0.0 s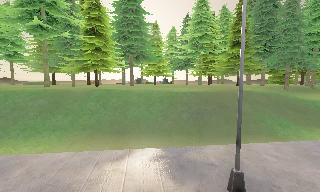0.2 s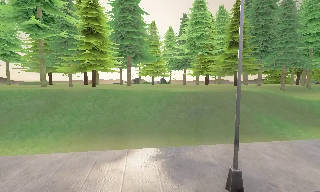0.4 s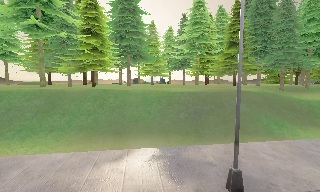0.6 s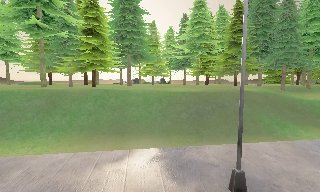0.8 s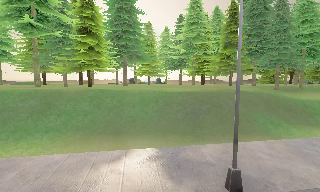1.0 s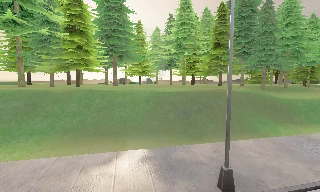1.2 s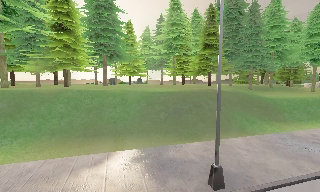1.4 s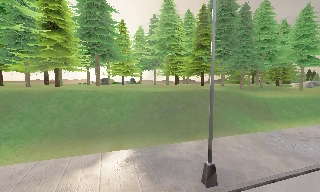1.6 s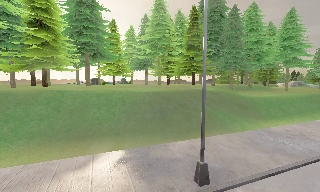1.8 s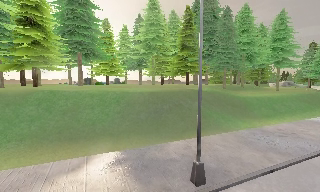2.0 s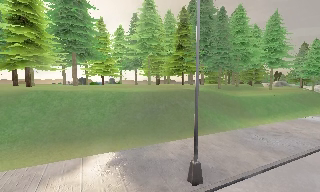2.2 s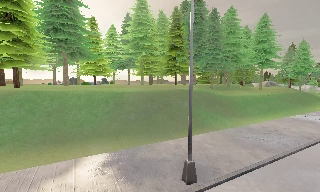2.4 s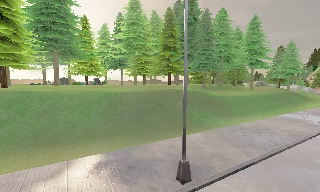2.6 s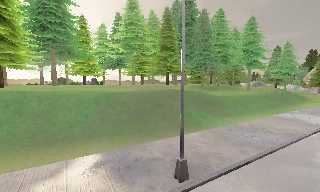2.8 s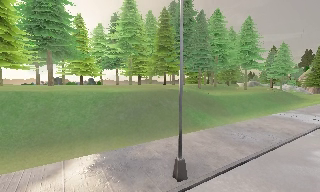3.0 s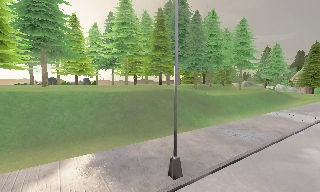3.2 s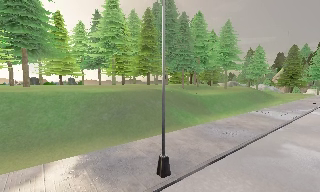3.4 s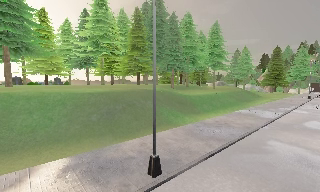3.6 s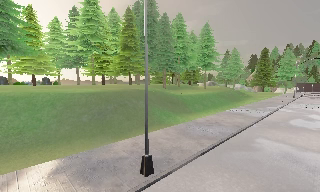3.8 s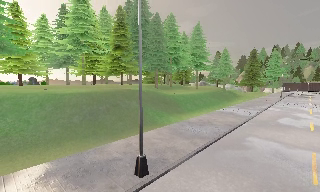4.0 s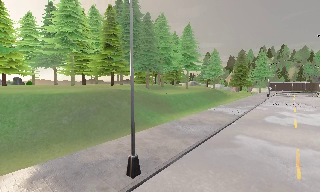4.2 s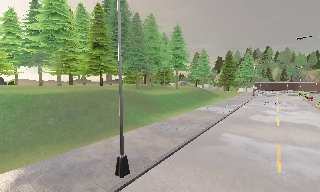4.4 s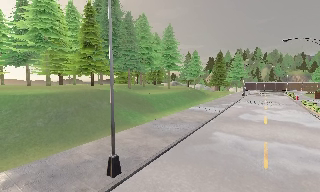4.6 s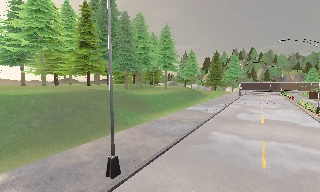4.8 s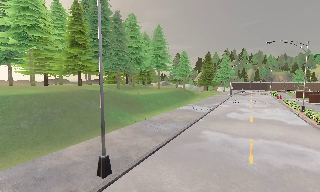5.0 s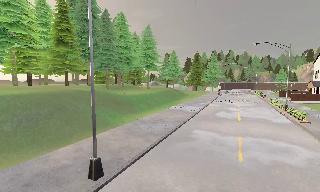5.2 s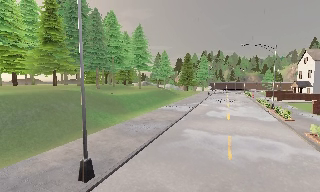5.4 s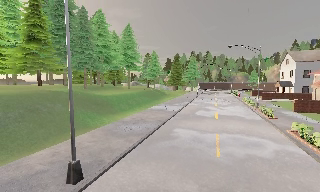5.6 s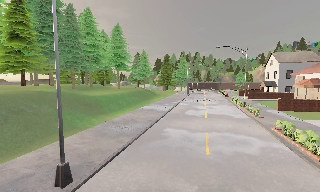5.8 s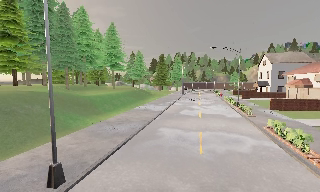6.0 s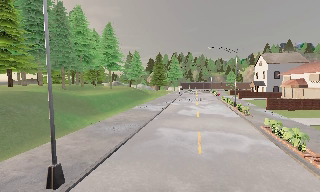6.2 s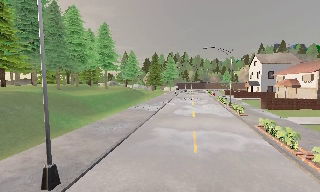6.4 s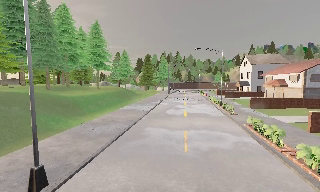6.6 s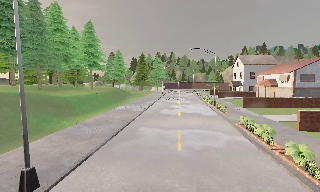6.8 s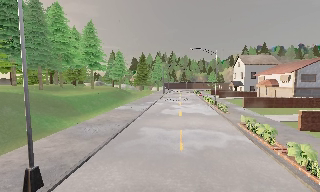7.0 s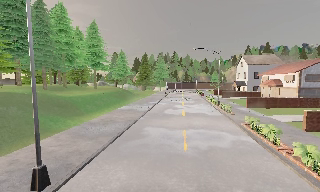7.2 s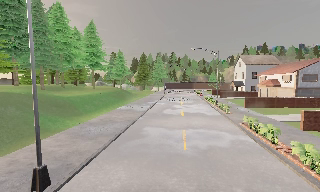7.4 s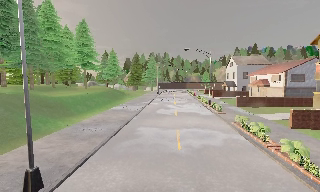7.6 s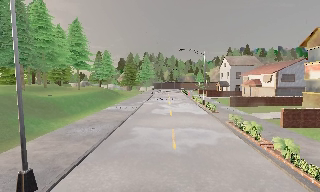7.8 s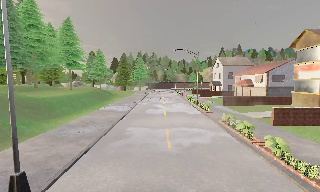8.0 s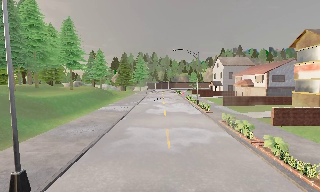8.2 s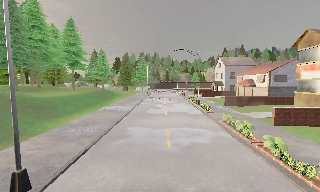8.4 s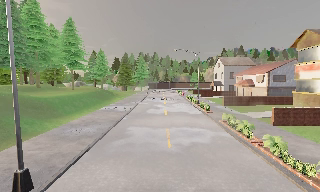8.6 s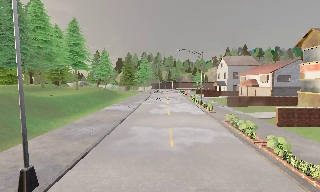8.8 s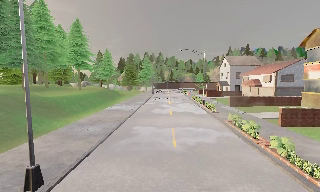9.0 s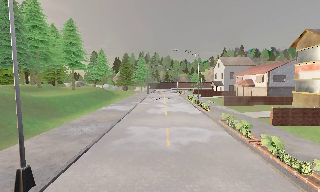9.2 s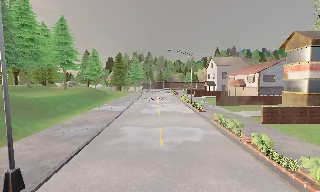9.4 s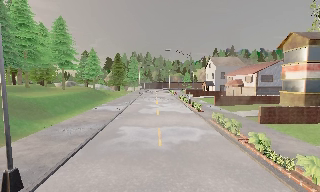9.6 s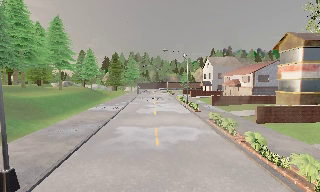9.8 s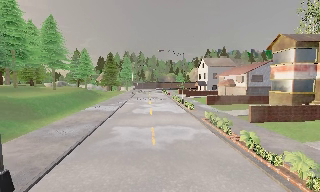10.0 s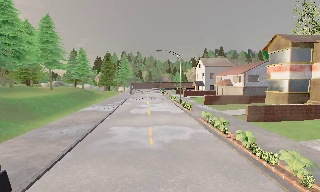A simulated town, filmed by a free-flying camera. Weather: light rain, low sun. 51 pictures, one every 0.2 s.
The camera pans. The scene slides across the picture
to the left.
The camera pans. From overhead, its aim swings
clockwise.
0.0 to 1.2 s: The camera shifts only a little, or ends up much as it began.
1.2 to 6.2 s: The scene slides to the left, as the camera pans about 65 degrees to its right. It travels backward and to its left, about 1 m.
6.2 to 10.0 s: The camera swings to its right by about 15 degrees, and the scene slides to the left. It travels backward, about 1 m, so what stands in front gets smaller.
The film runs backward here.
